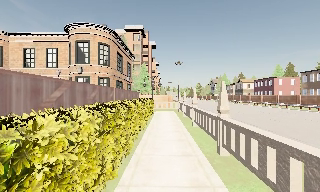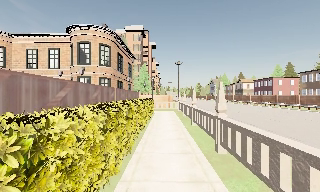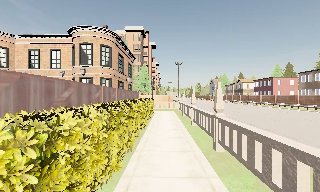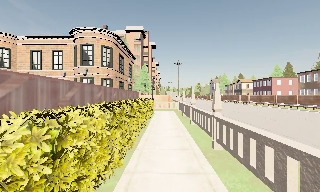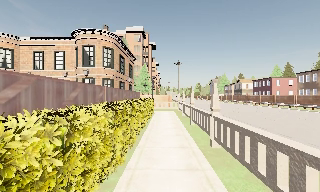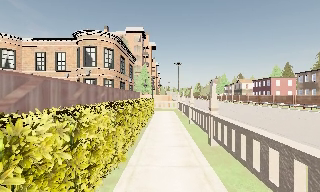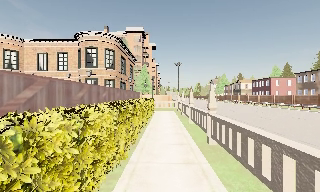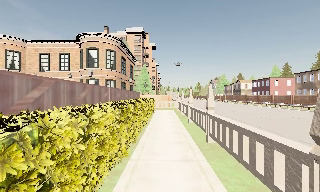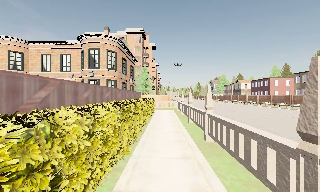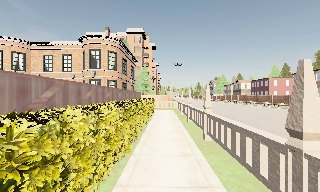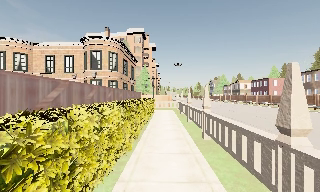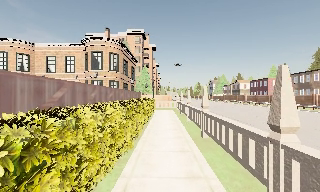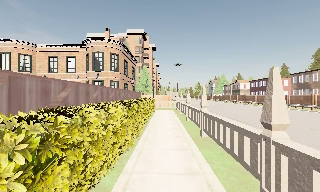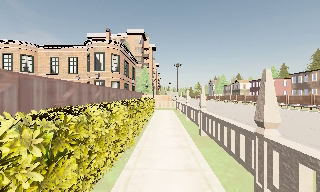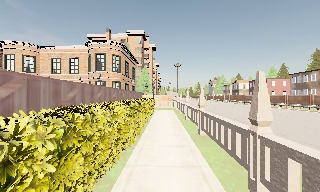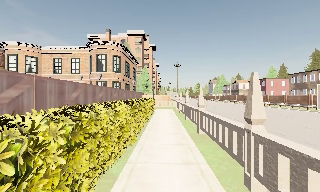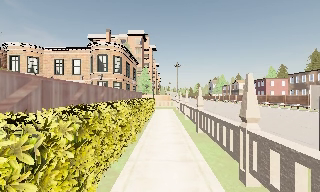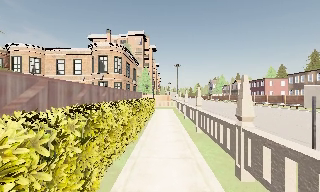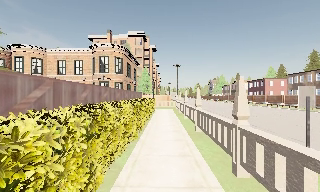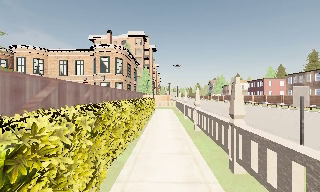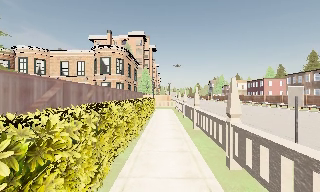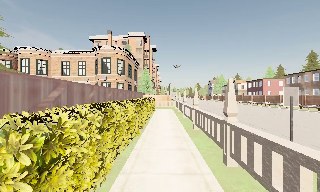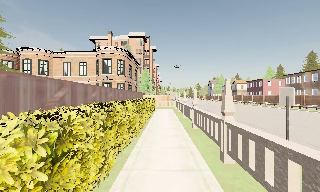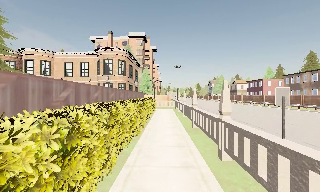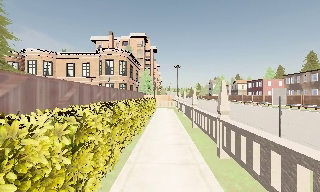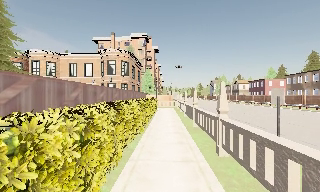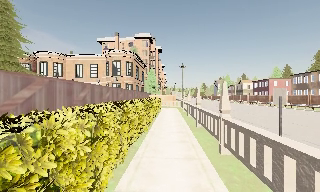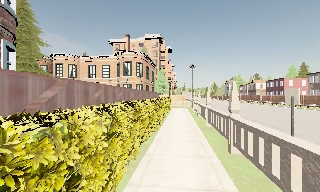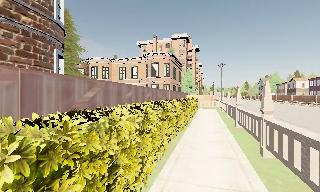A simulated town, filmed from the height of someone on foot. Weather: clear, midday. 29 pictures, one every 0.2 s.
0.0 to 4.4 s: The camera travels backward, about 5 m, so what stands in front gets smaller.
4.4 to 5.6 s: The camera swings to its left by about 15 degrees, and the scene slides to the right. It travels backward, about 1.5 m, so what stands in front gets smaller.
The film runs backward here.
